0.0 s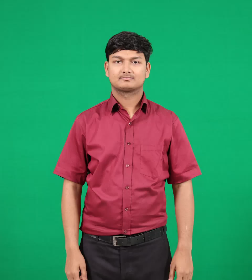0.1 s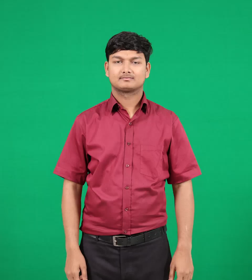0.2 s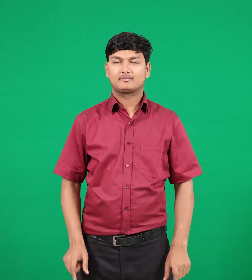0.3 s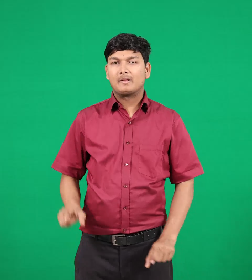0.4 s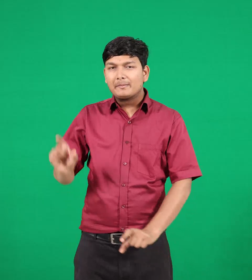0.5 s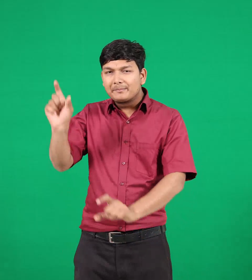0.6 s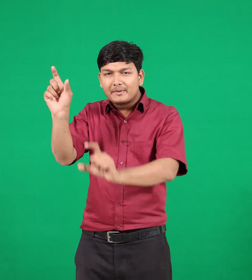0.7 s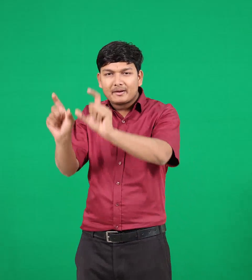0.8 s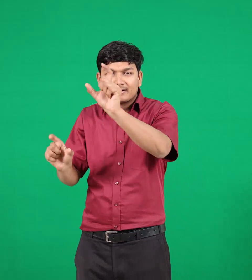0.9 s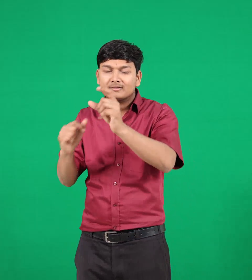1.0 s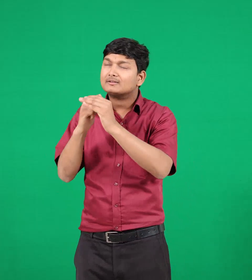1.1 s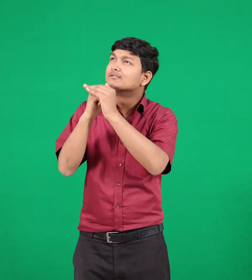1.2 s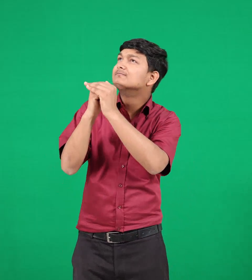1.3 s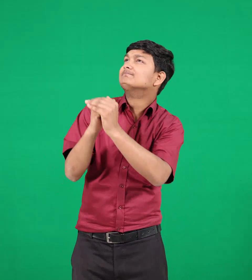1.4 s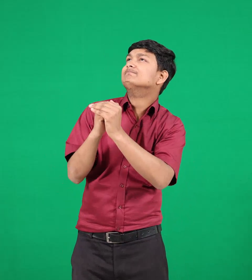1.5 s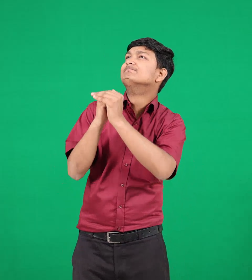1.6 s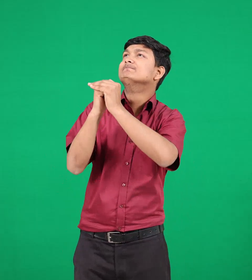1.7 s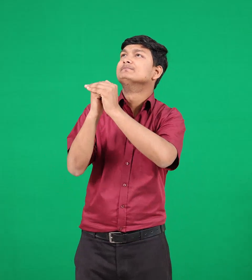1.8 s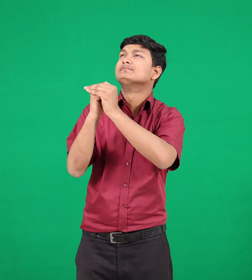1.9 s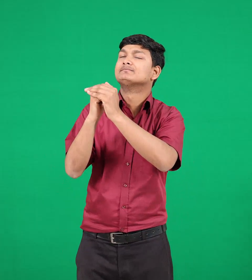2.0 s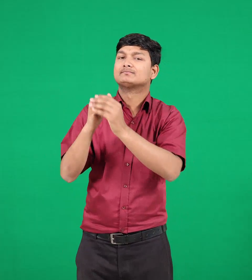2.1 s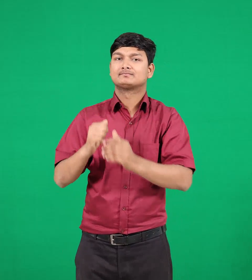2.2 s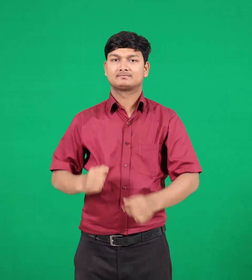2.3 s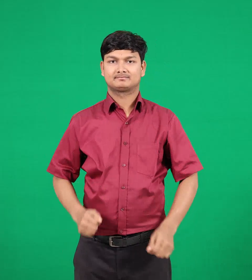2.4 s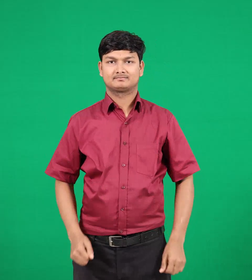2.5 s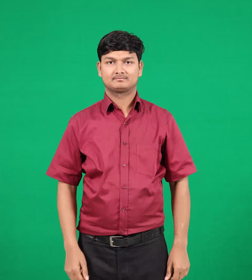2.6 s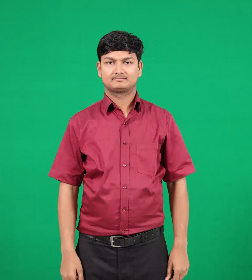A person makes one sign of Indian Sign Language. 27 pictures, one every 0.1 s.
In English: worshippers
